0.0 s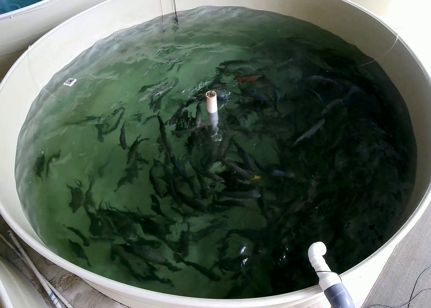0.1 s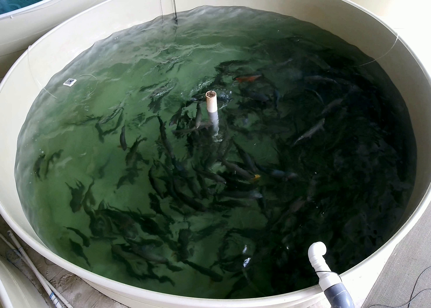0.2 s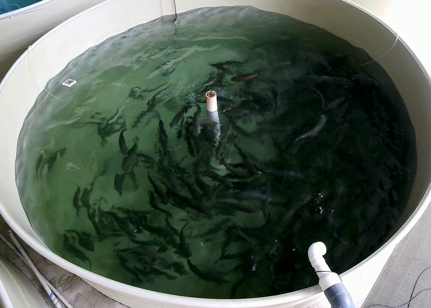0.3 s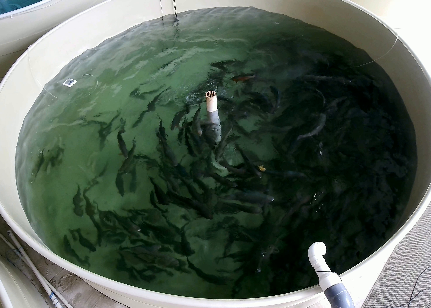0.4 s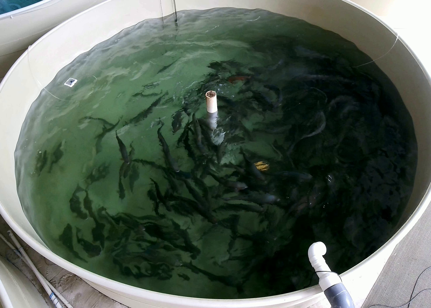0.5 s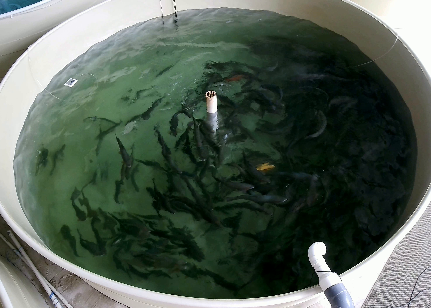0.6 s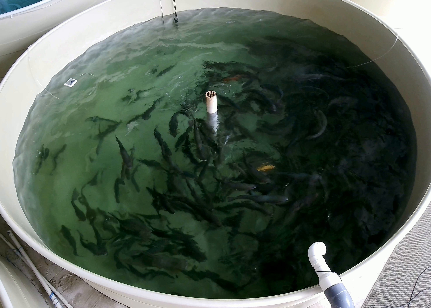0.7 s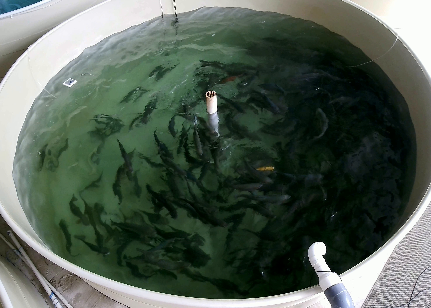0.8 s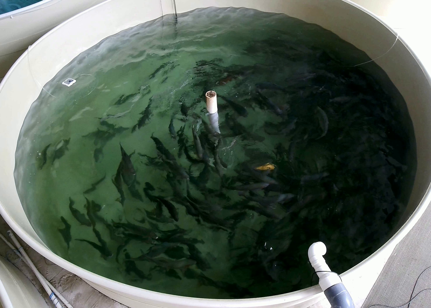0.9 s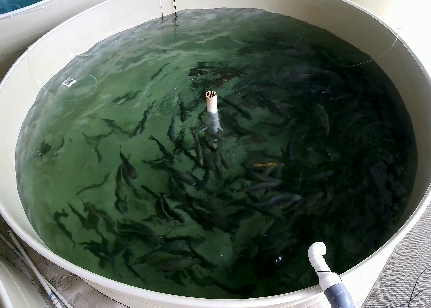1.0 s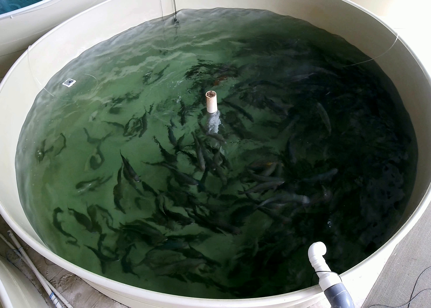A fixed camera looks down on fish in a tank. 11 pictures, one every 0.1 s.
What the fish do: Foraging.
